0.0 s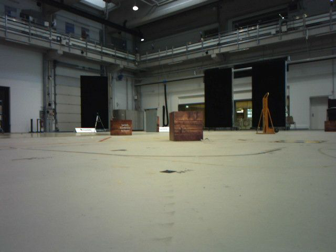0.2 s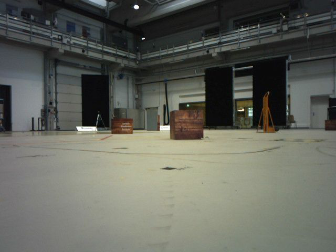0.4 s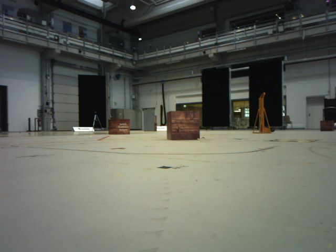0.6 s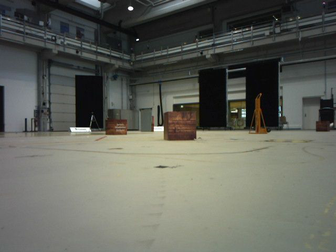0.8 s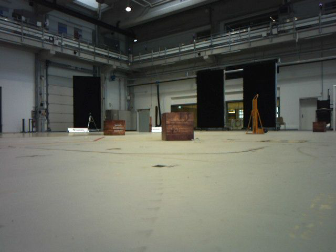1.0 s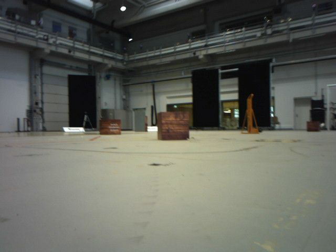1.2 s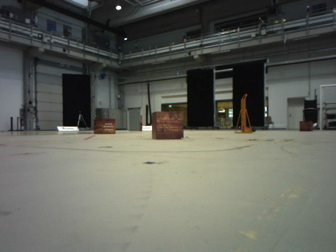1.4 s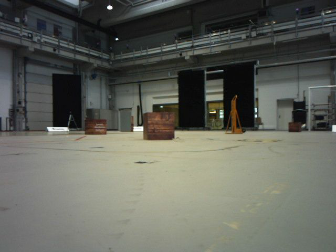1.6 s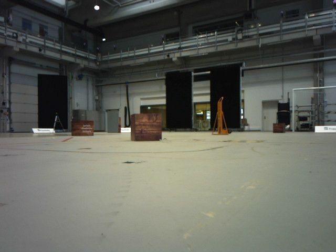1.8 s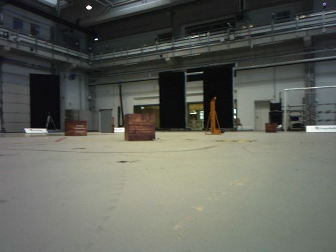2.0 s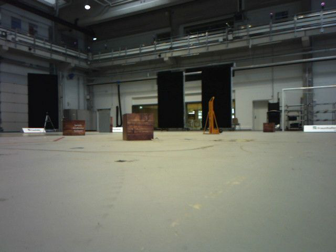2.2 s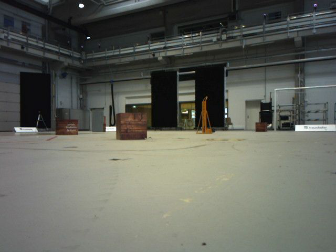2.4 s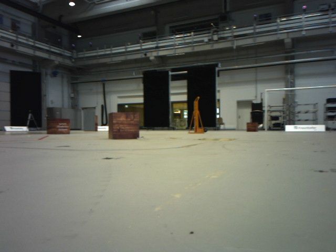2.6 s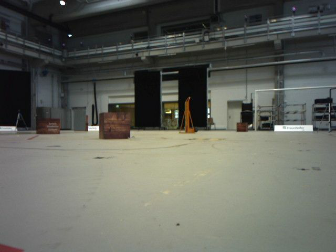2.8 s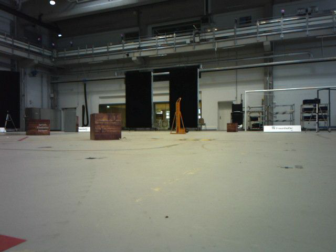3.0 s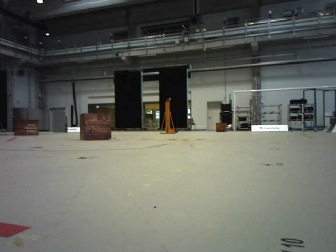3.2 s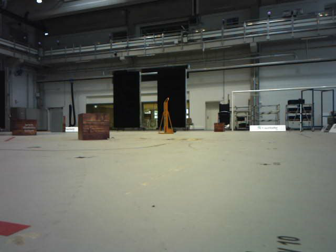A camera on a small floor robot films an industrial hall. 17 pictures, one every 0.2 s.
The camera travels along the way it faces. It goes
backward.
0.0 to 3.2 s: The scene slides to the left, as the camera pans about 20 degrees to its right. It travels backward, about 0.6 m, so what stands in front gets smaller.
The film runs backward here.
